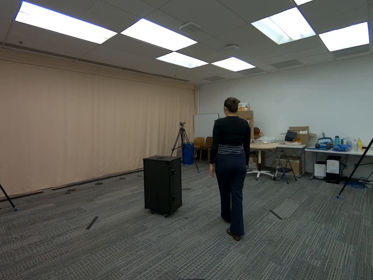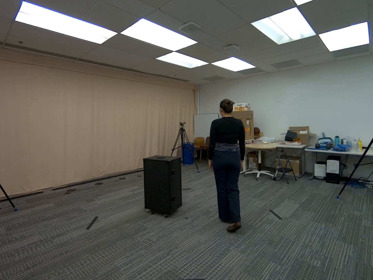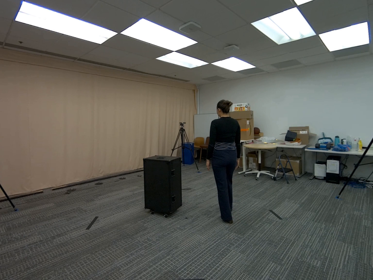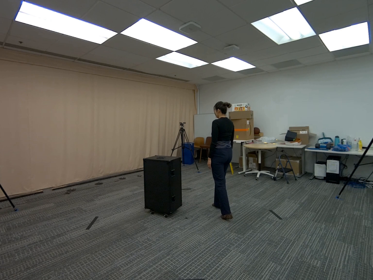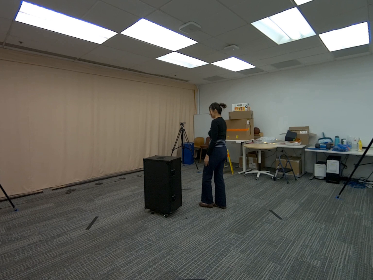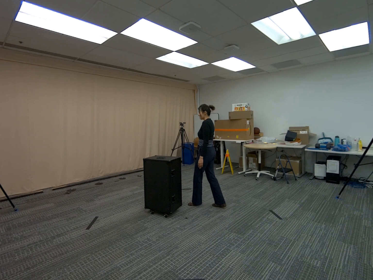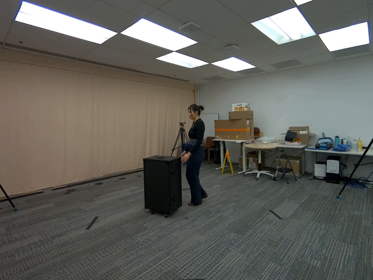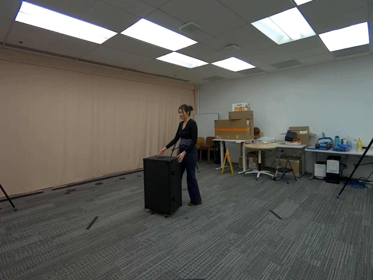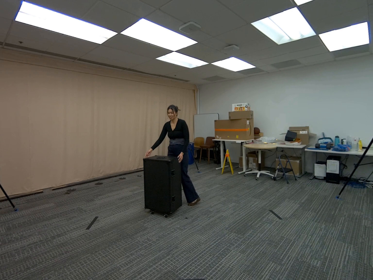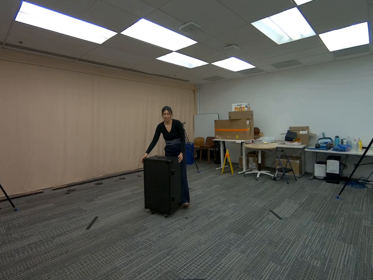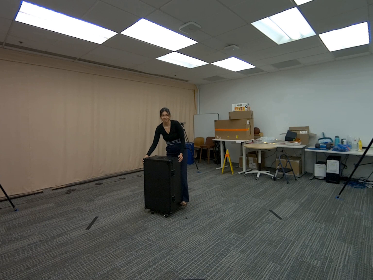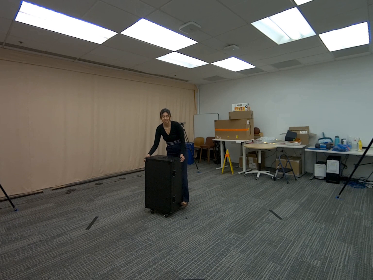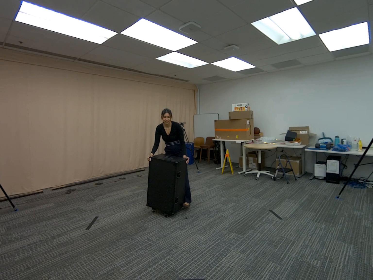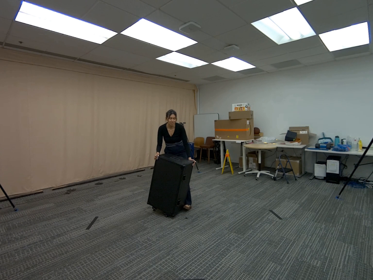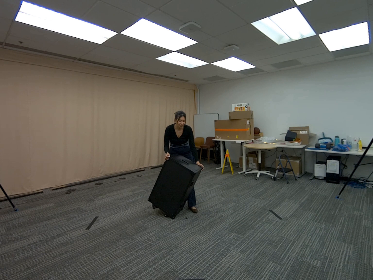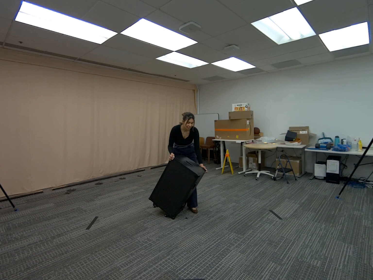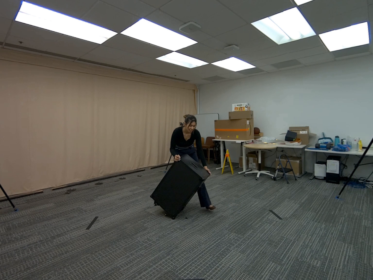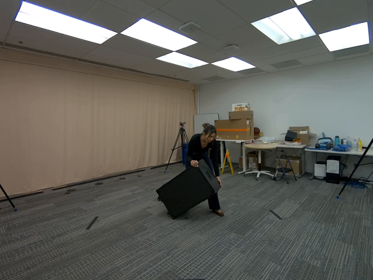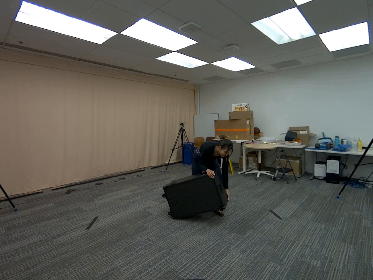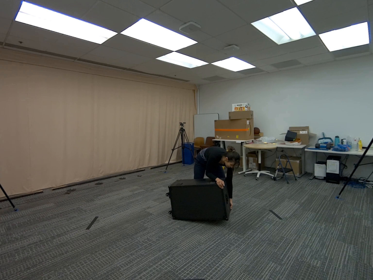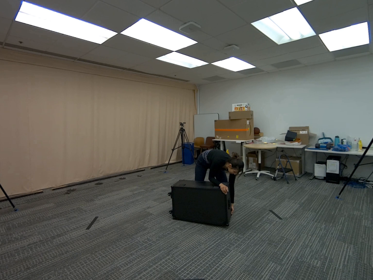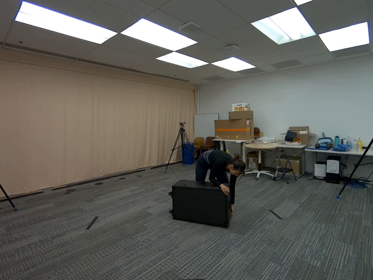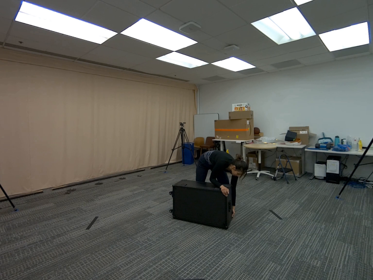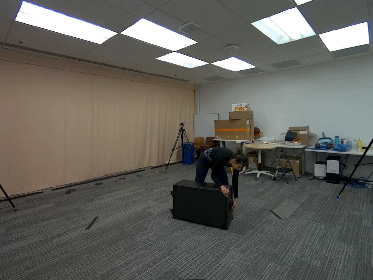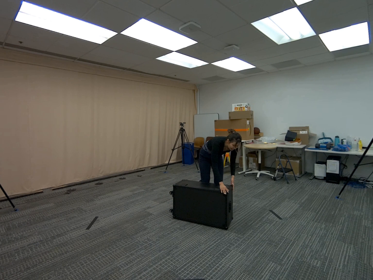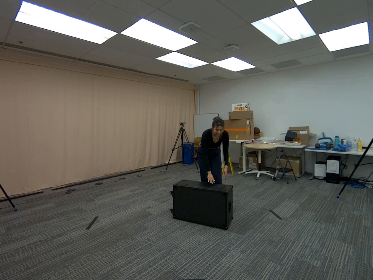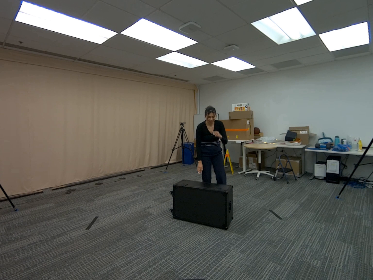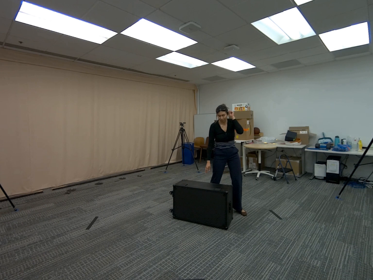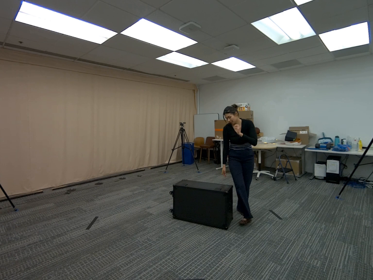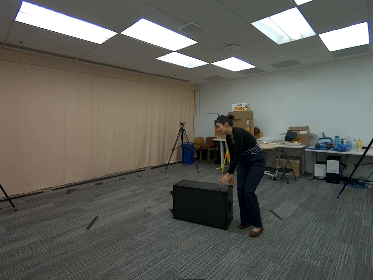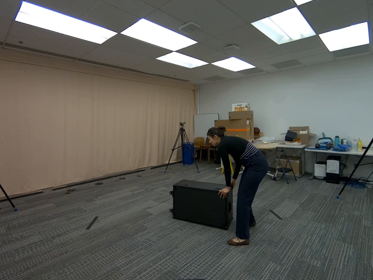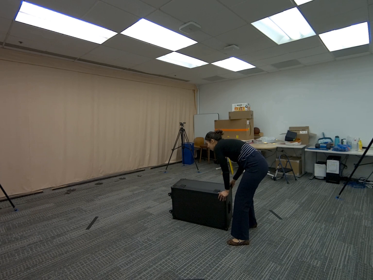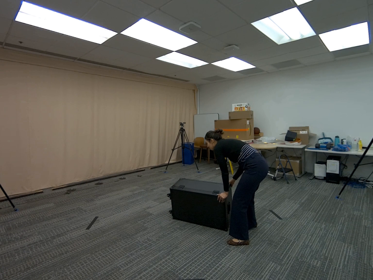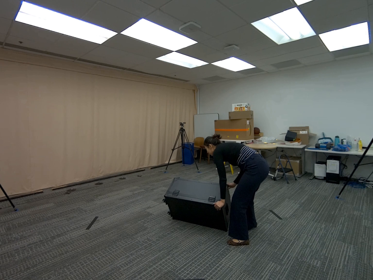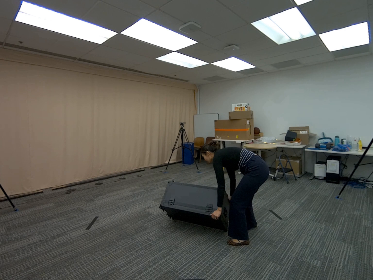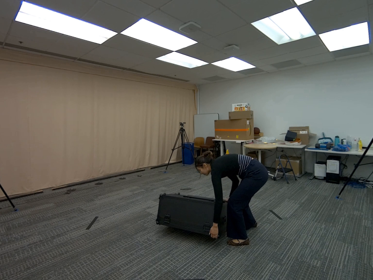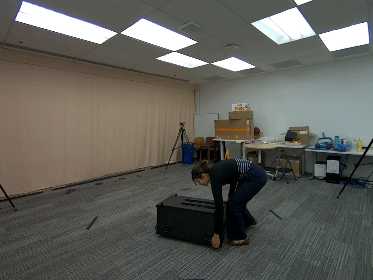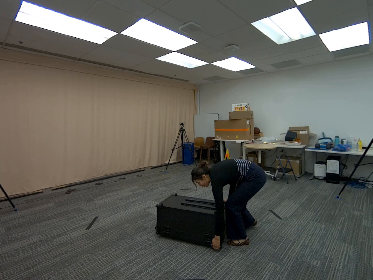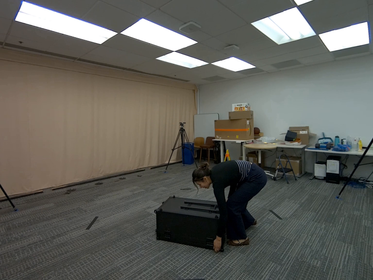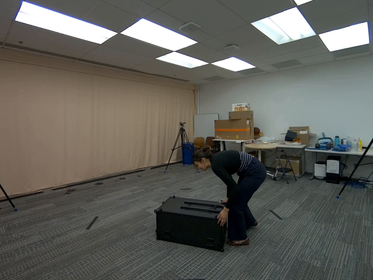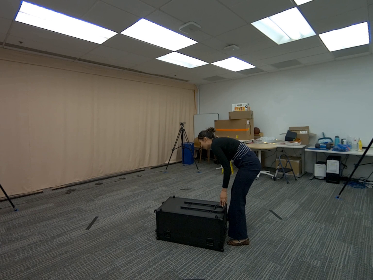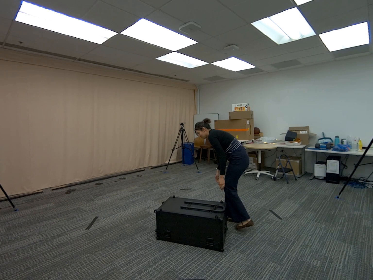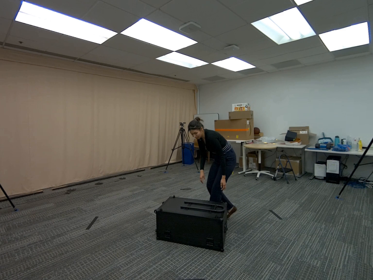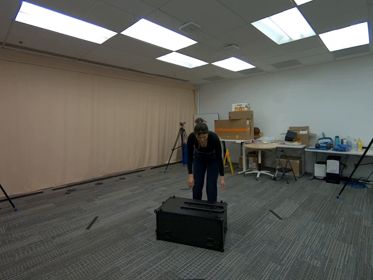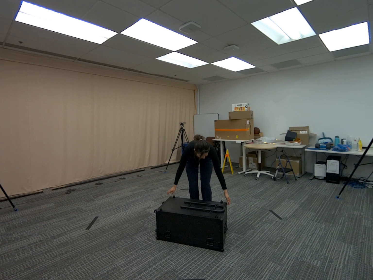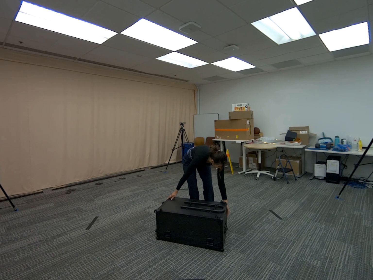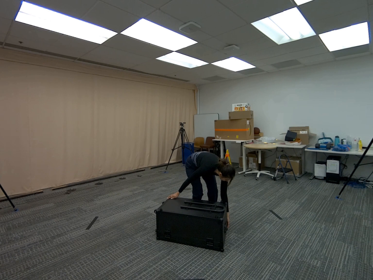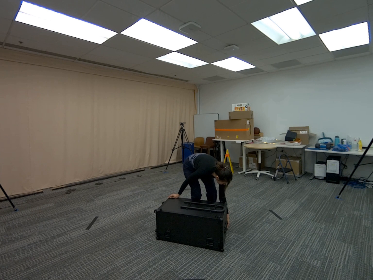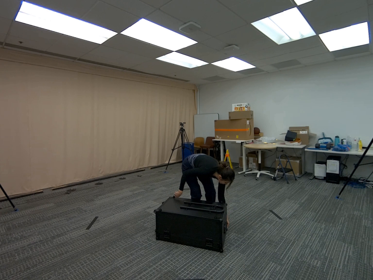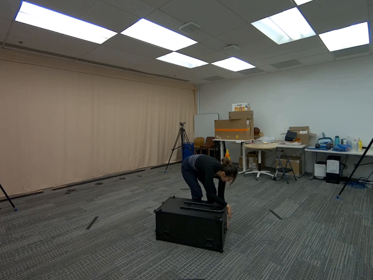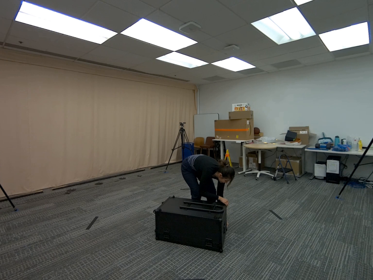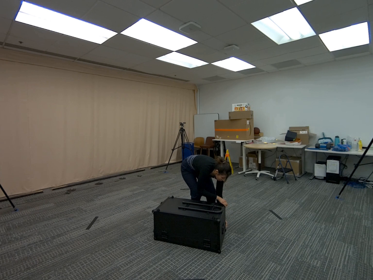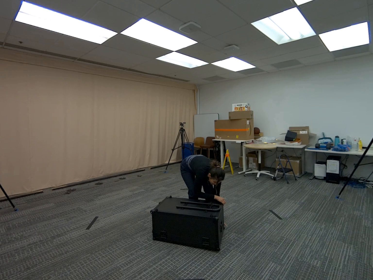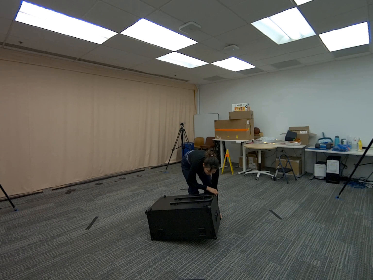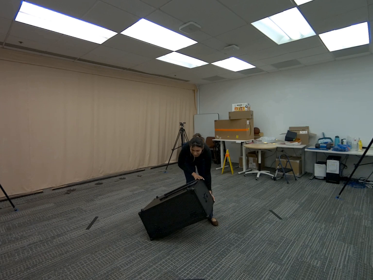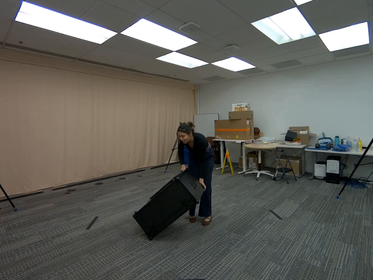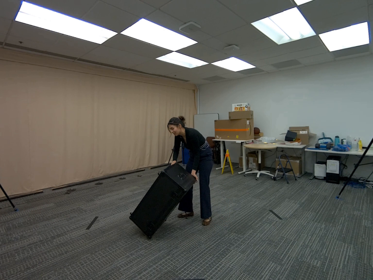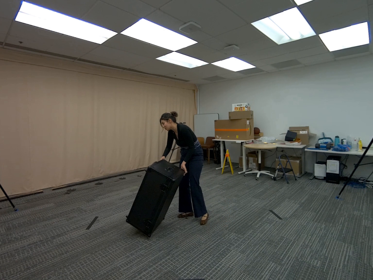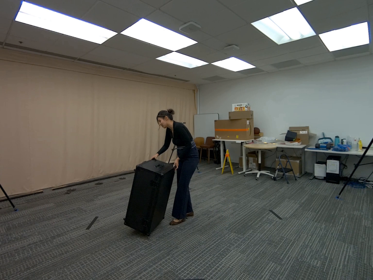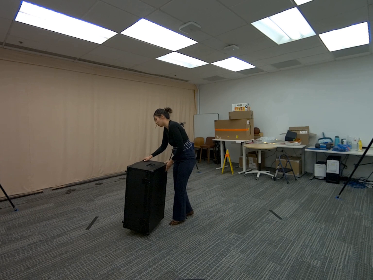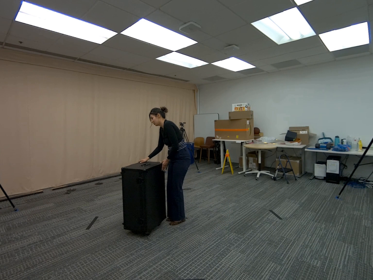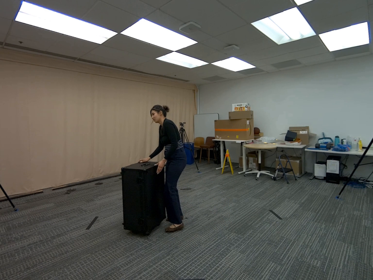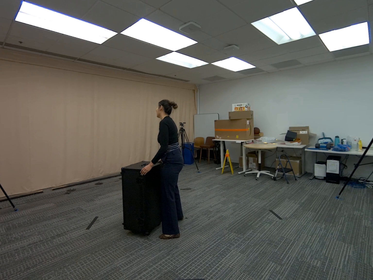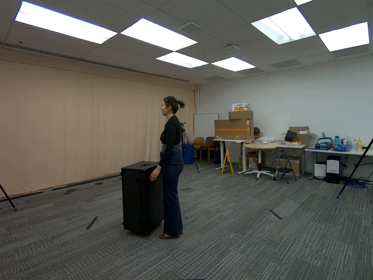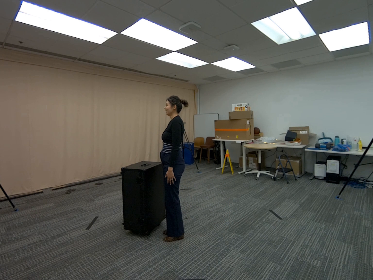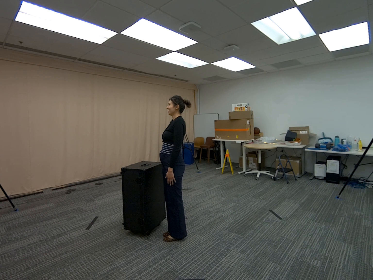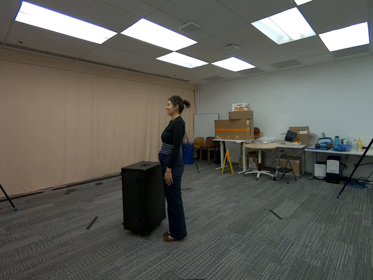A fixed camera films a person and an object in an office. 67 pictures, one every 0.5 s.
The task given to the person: Walk over to the G1 Box and rotate the box around the bounding area.
